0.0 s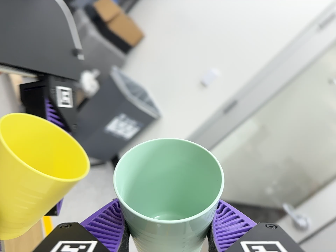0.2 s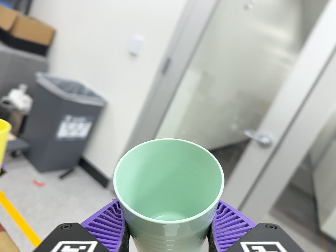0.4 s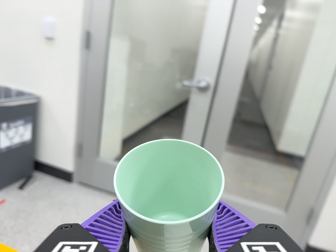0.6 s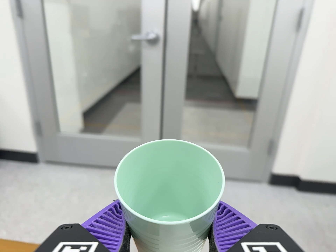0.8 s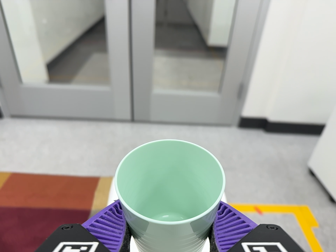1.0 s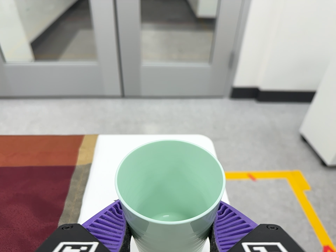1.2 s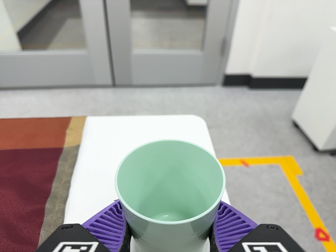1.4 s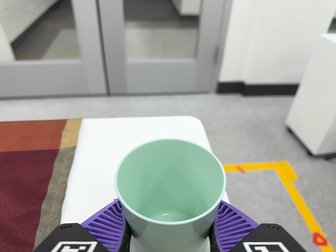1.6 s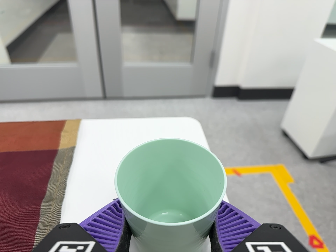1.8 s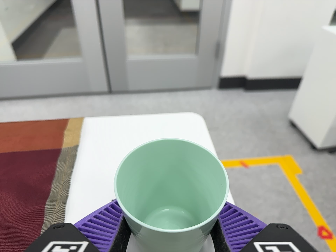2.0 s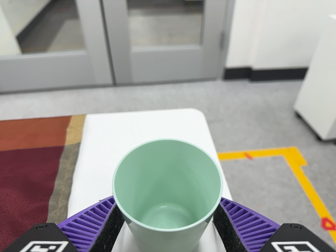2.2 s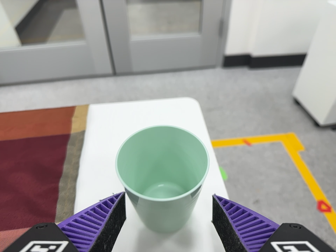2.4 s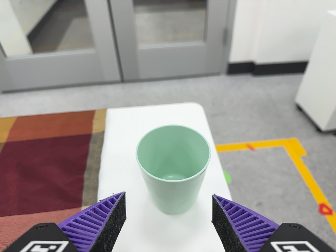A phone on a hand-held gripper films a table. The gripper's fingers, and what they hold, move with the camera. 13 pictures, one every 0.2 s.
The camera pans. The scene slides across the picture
to the left.
The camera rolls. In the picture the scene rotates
counterclockwise.
0.0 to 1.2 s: The scene slides to the left, as the camera pans about 35 degrees to its right. It travels toward the bottom of its view and to its right, about 32 cm, so close, fixed things drift upward. Its aim tips toward the bottom of its view by about 35 degrees, and the scene shifts upward. It rolls about its line of sight by about 60 degrees, and the scene rotates counterclockwise.
1.2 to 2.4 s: The camera travels backward, about 8 cm, so what stands in front gets smaller.
The film runs forward here.
